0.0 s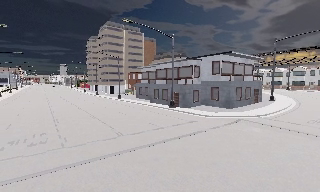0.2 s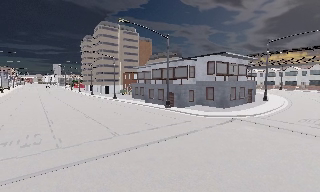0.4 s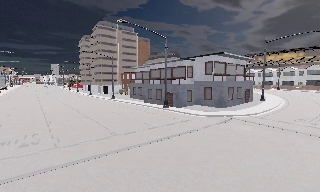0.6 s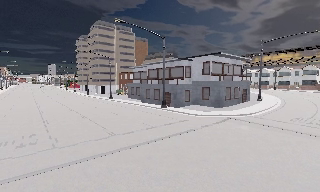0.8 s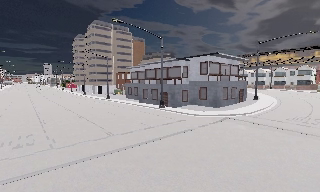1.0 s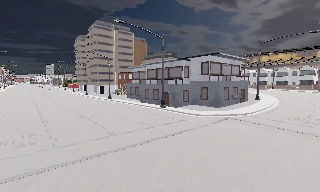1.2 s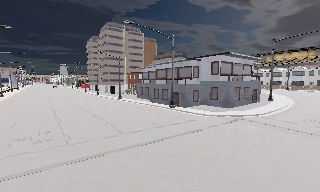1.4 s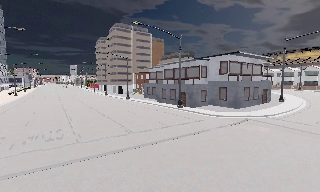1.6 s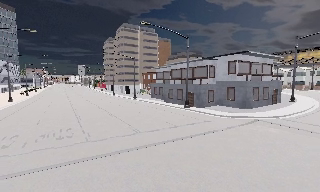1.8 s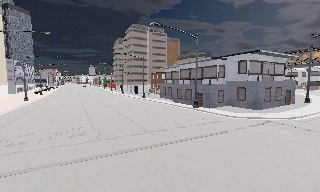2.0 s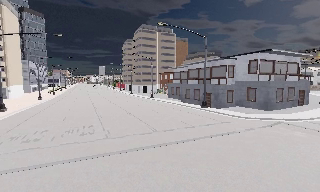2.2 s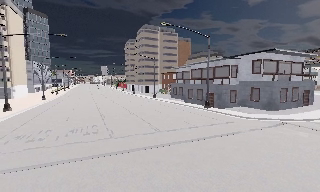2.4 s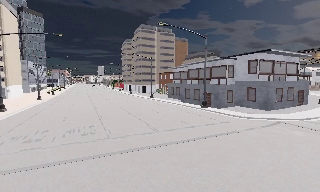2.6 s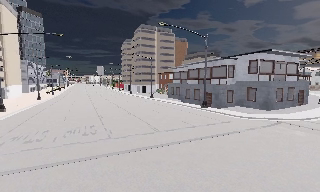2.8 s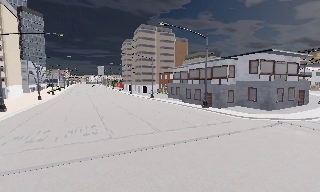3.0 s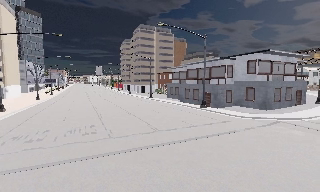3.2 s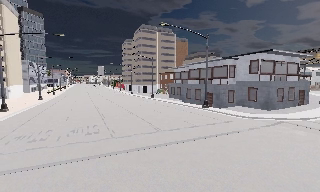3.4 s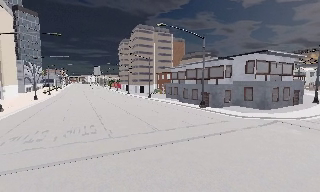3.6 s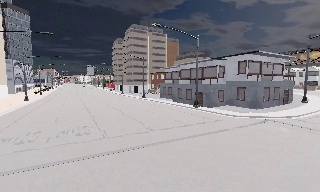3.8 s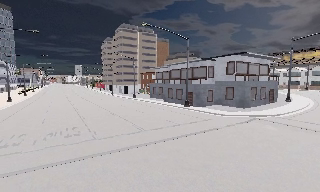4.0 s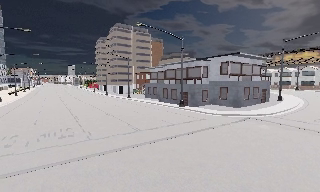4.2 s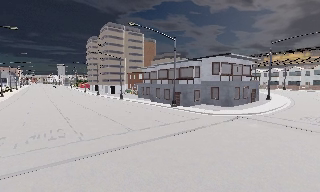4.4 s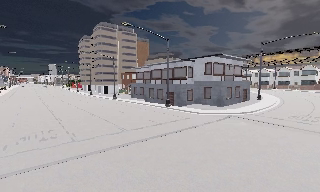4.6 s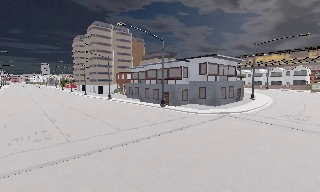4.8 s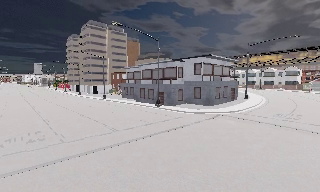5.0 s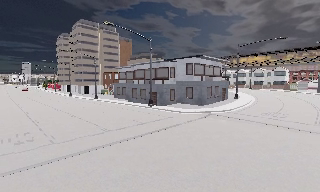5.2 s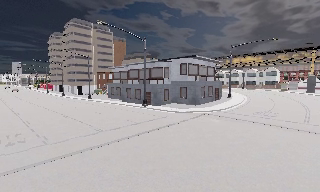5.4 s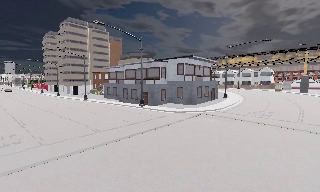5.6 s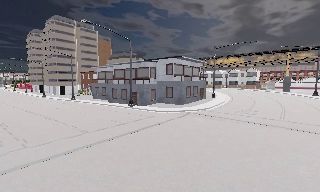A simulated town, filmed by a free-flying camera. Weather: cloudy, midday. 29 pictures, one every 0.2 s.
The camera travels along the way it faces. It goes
backward.
0.0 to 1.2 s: The camera shifts only a little, or ends up much as it began.
1.2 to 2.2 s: The camera pans to its left, which is counterclockwise from overhead, by about 10 degrees.
2.2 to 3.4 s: The camera shifts only a little, or ends up much as it began.
3.4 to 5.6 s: The camera swings to its right by about 25 degrees, and the scene slides to the left. It travels backward, about 1 m, so what stands in front gets smaller.
The film runs backward here.
